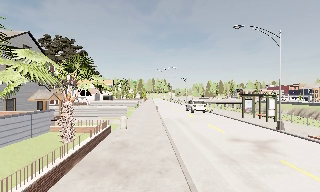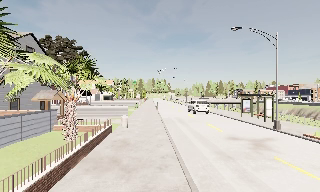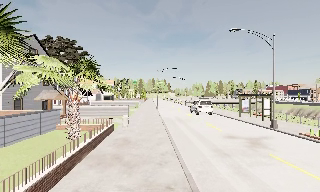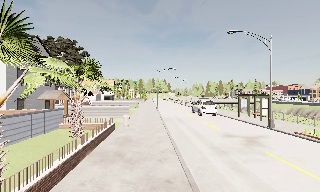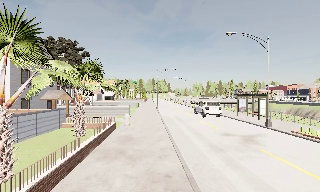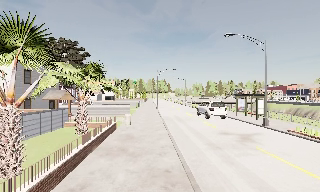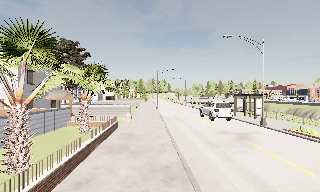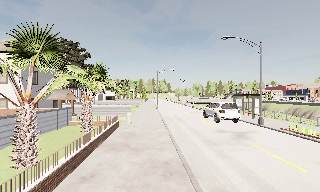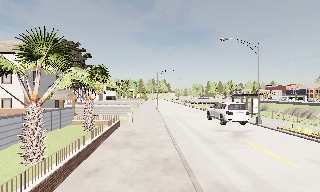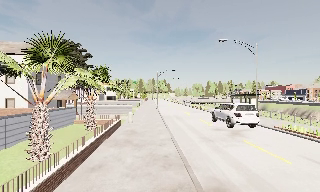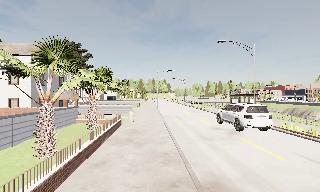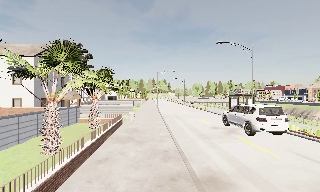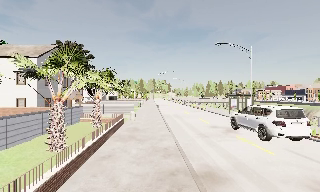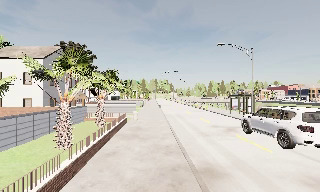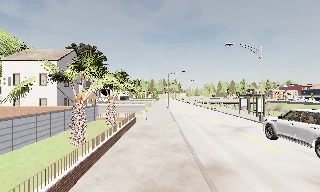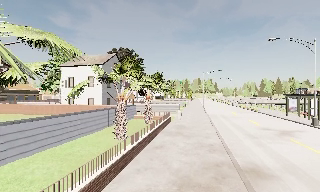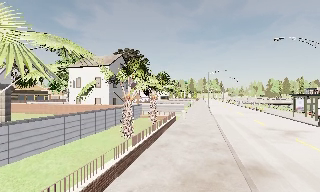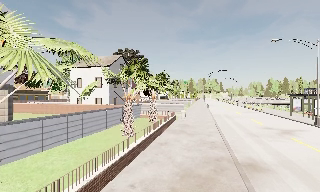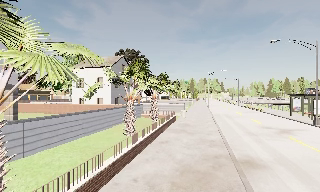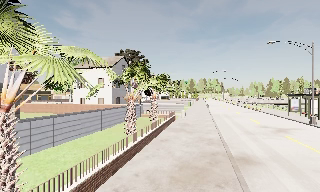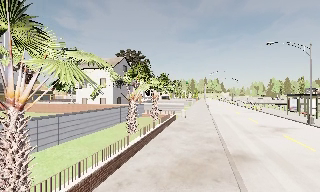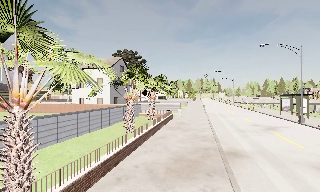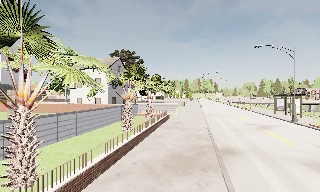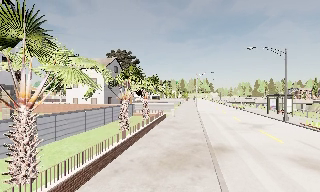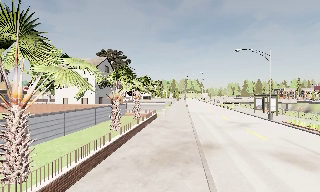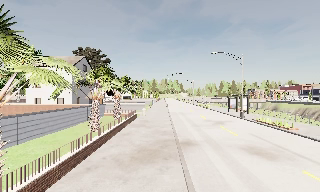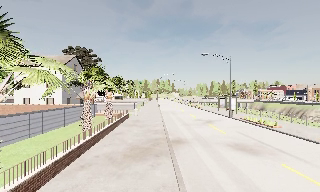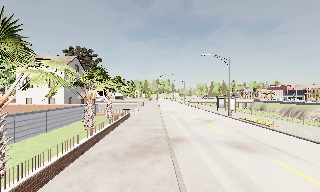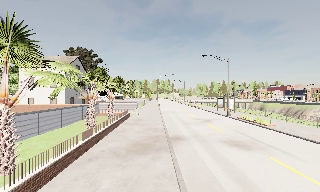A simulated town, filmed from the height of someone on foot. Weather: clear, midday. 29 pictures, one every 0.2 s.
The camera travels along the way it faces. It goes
backward.
0.0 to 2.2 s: The camera travels backward, about 3.5 m, so what stands in front gets smaller.
2.2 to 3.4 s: The camera pans to its left, which is counterclockwise from overhead, by about 20 degrees. It travels backward, about 2 m, so what stands in front gets smaller.
3.4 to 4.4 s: The camera travels backward, about 1.5 m, so what stands in front gets smaller.
4.4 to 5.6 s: The camera pans to its right, which is clockwise from overhead, by about 15 degrees. It travels backward, about 2 m, so what stands in front gets smaller.
The film runs backward here.
